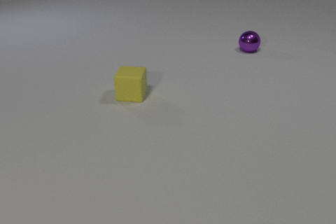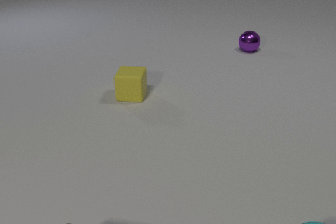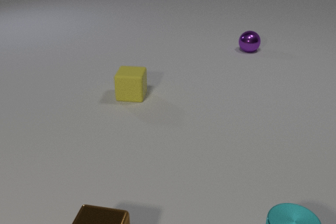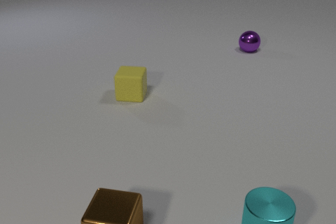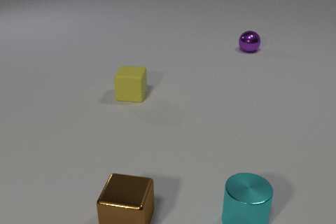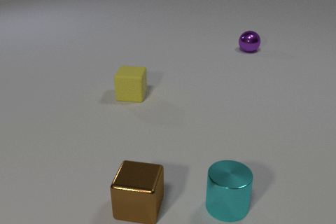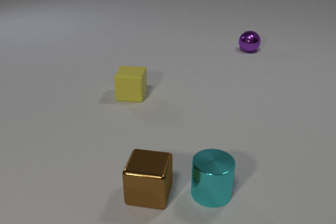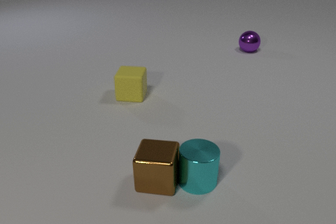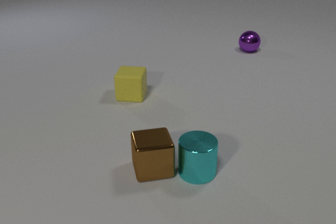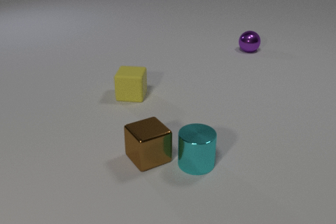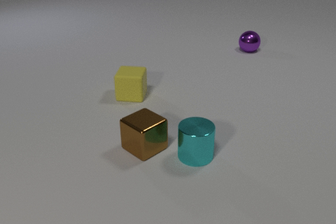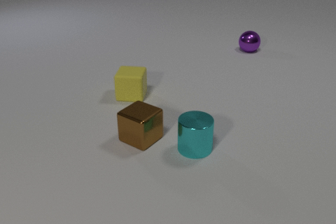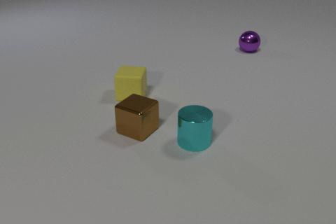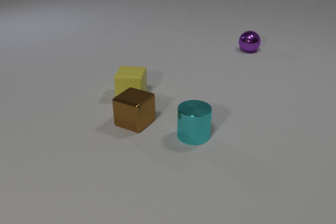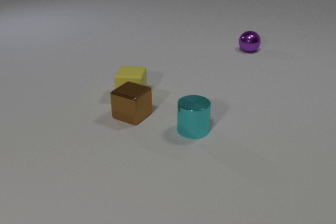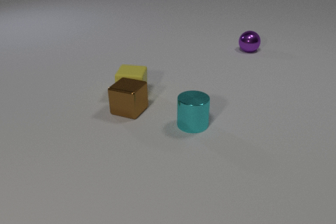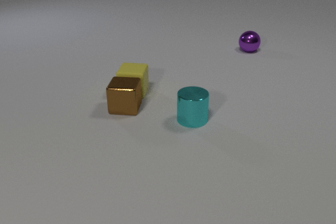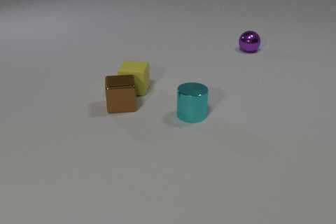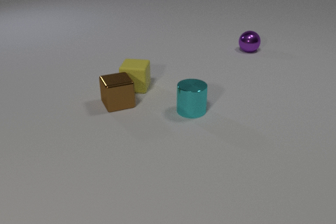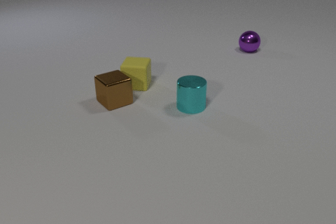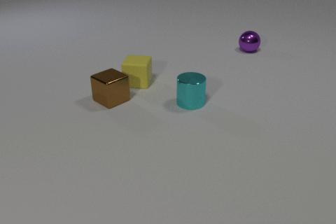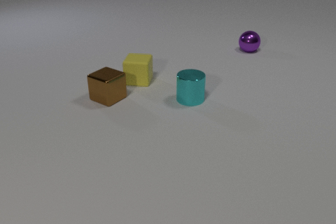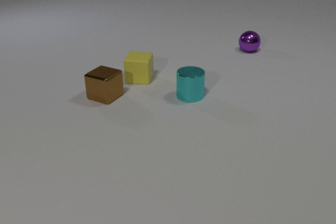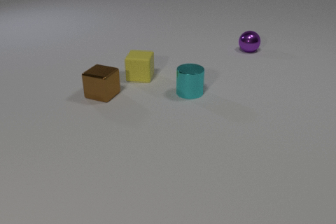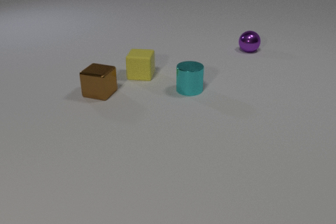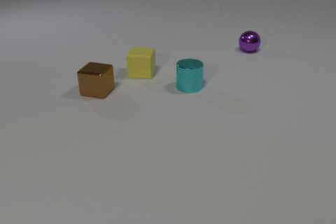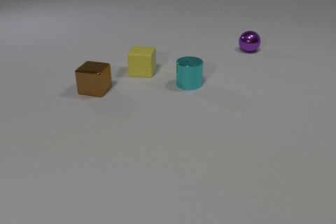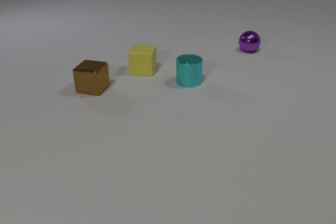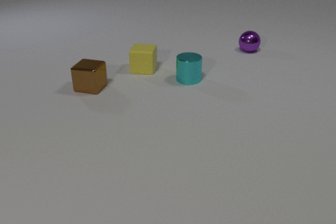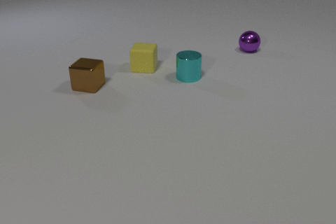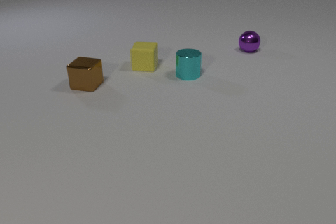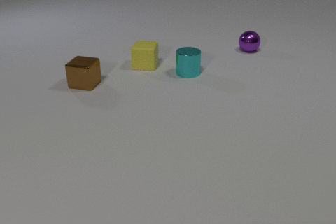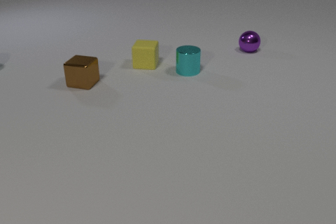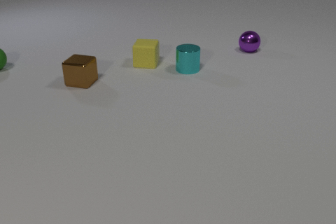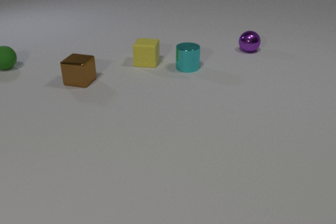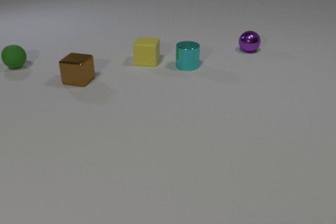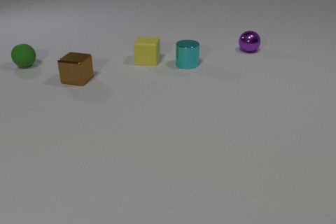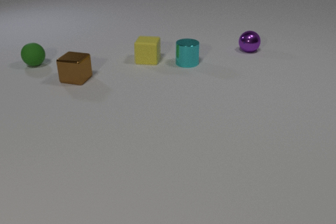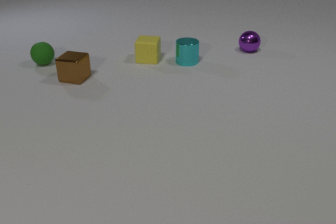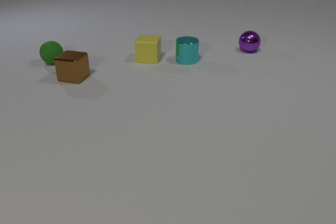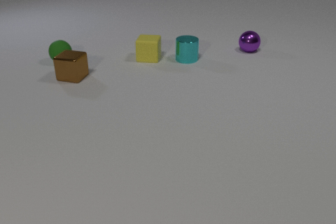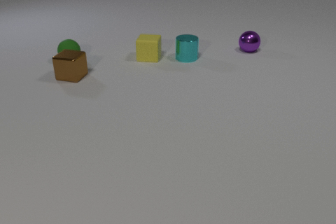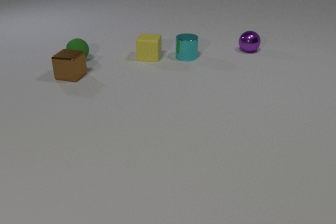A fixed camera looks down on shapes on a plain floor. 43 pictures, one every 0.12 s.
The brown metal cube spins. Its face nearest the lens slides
to the right.
The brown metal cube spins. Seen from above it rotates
counterclockwise.
0.00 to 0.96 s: The cyan metal cylinder comes in at the bottom edge, slides away from the camera and to the left. The brown metal cube comes in at the bottom edge, slides away from the camera and to the right, spins counterclockwise seen from above by about 30 degrees, its near face sliding to the right. The cyan metal cylinder and the brown metal cube collide.
0.96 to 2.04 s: The cyan metal cylinder slides away from the camera. The brown metal cube slides away from the camera, spins counterclockwise seen from above by about 90 degrees, its near face sliding to the right. The yellow rubber cube slides away from the camera. The brown metal cube and the yellow rubber cube collide.
2.04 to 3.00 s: The cyan metal cylinder slides away from the camera. The brown metal cube slides away from the camera and to the left, spins counterclockwise seen from above by about 60 degrees, its near face sliding to the right. The yellow rubber cube slides away from the camera.
3.00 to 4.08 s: The cyan metal cylinder slides away from the camera. The brown metal cube slides away from the camera and to the left. The yellow rubber cube slides away from the camera. The green rubber sphere comes in at the left edge, rolls to the right.
4.08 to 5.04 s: The cyan metal cylinder slides away from the camera. The brown metal cube slides away from the camera and to the left. The yellow rubber cube slides away from the camera. The green rubber sphere rolls to the right.
What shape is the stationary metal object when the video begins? sphere.
How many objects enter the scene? 3.
Are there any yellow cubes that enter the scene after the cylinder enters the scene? no.
